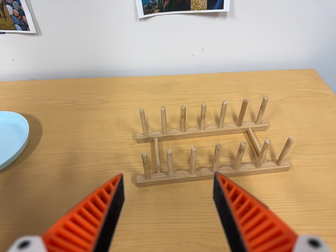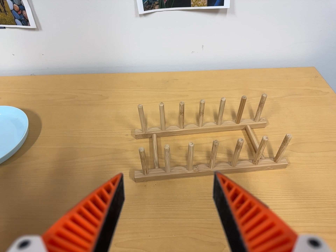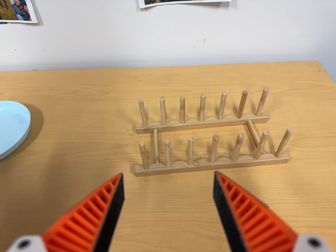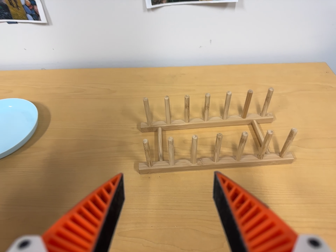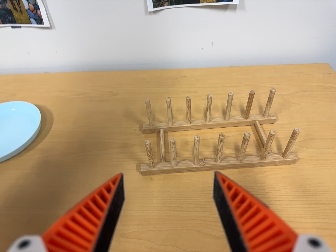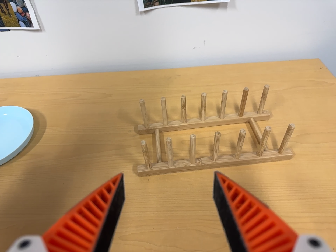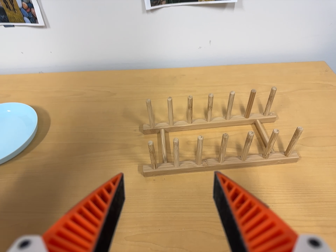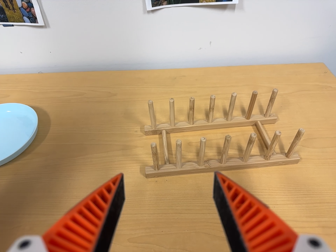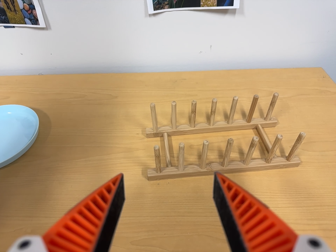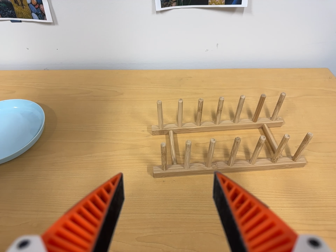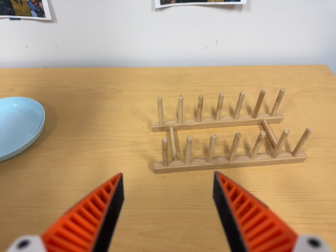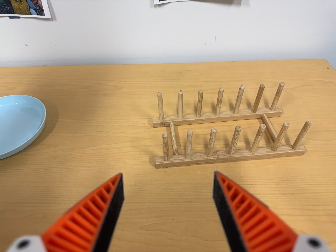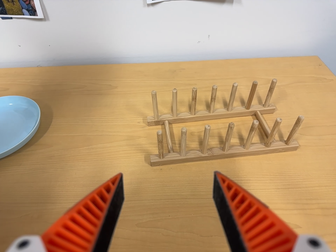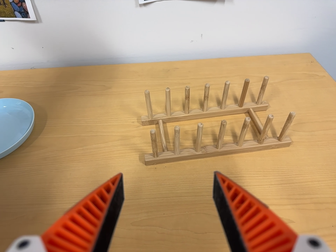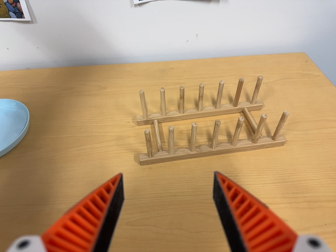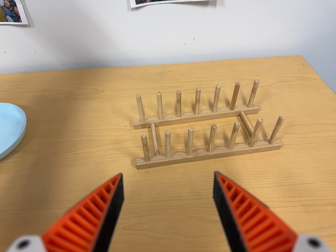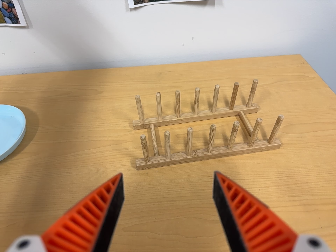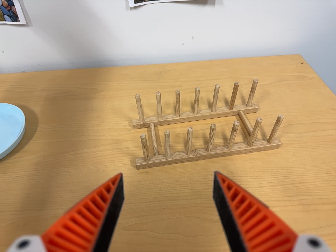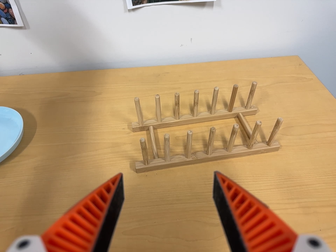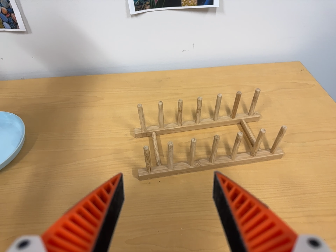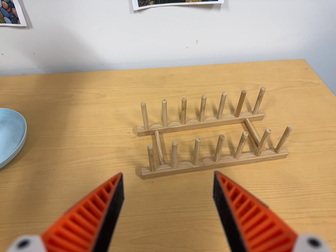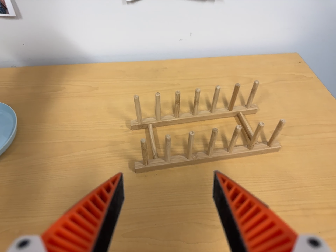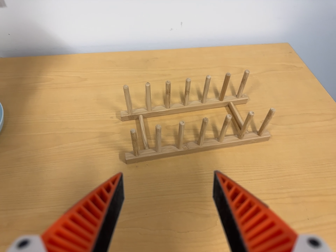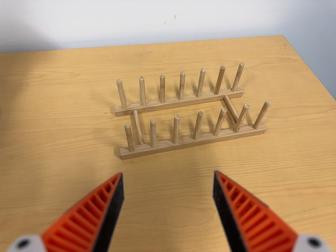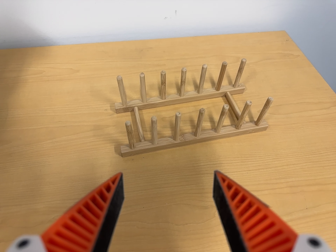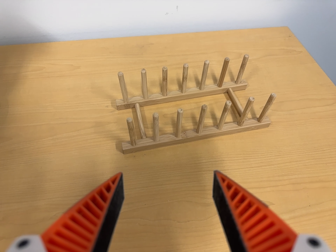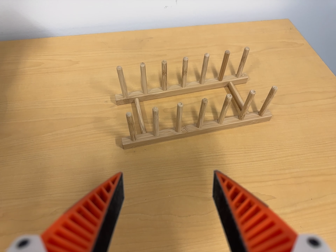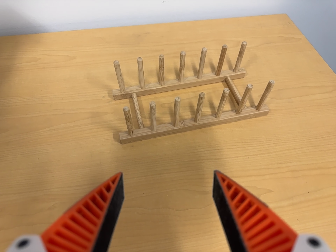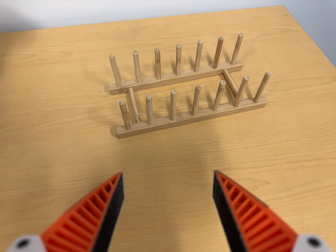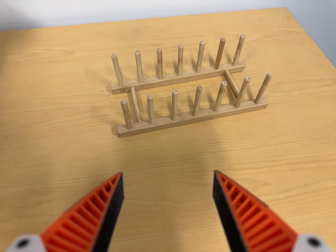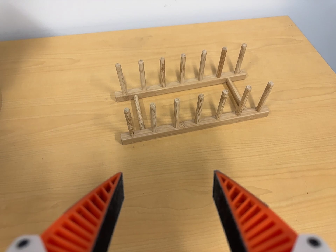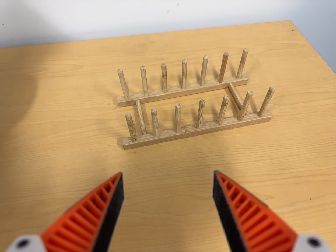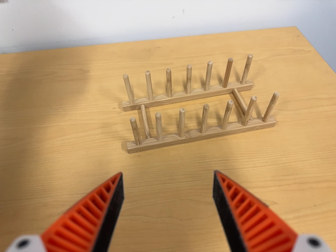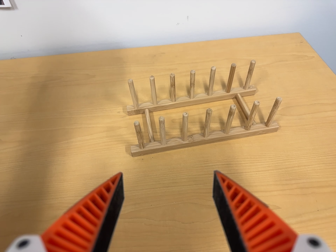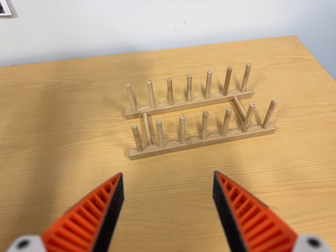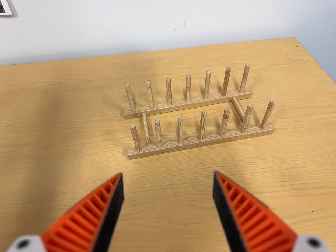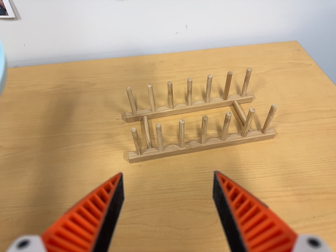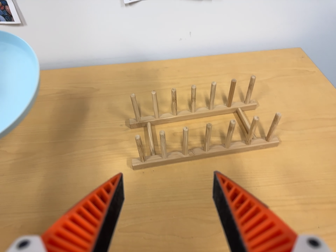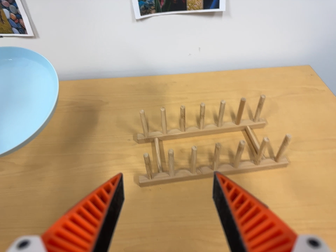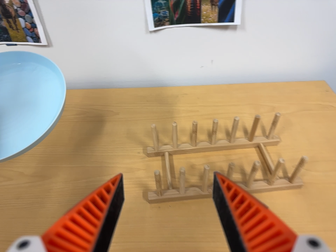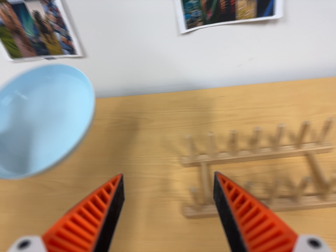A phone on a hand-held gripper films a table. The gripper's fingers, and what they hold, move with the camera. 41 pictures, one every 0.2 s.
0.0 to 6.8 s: The camera shifts only a little, or ends up much as it began.
6.8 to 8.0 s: The camera pans to its left by about 15 degrees. It travels toward the top of its view, about 9 cm, so close, fixed things drift downward.
The film runs forward here.
